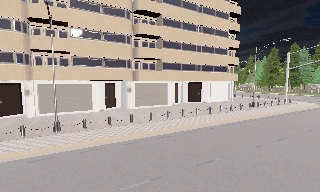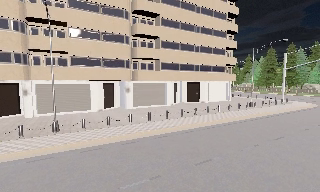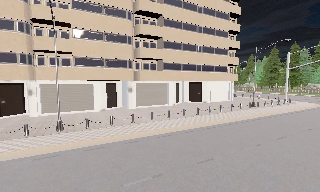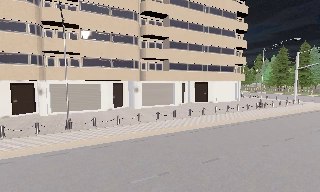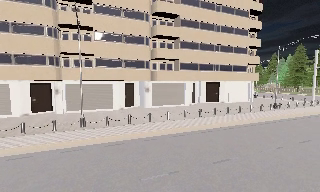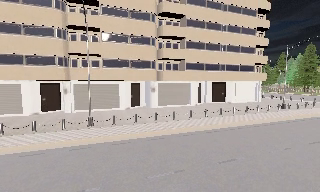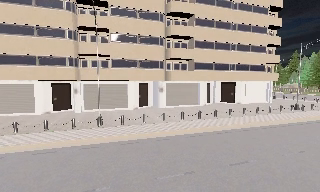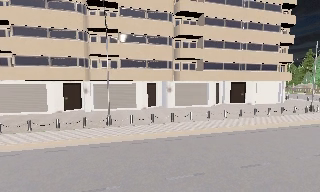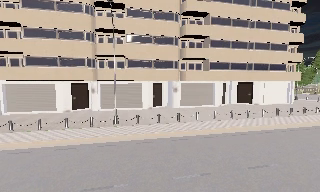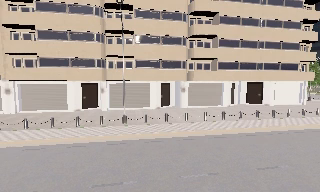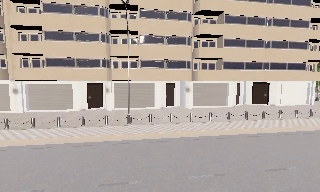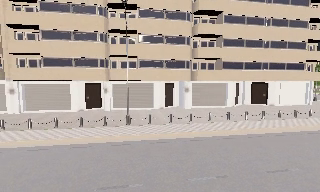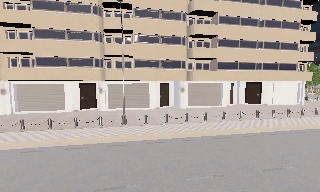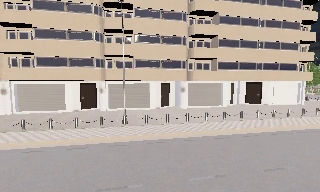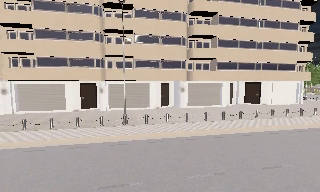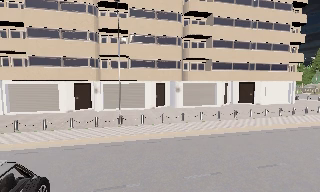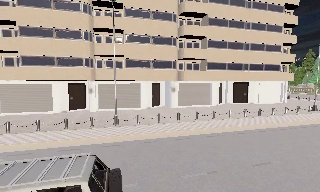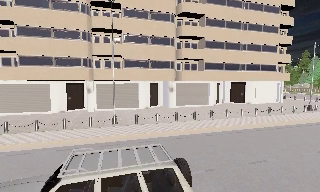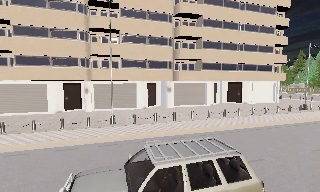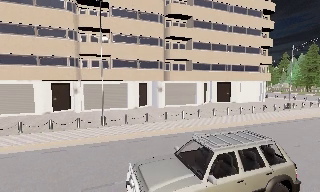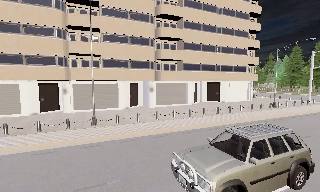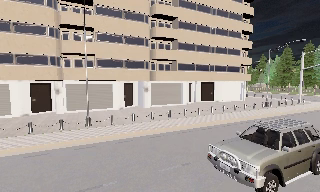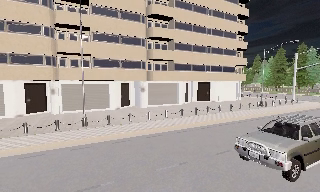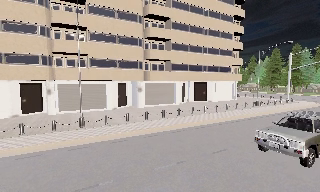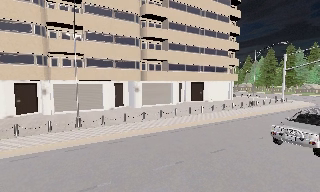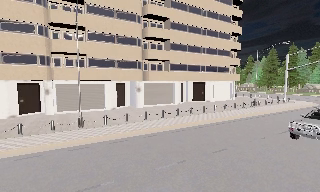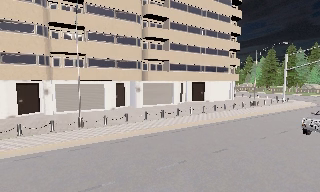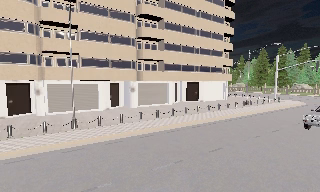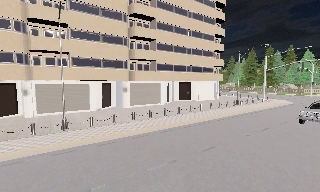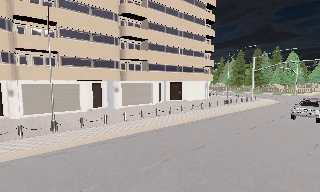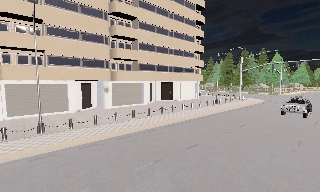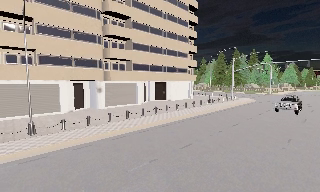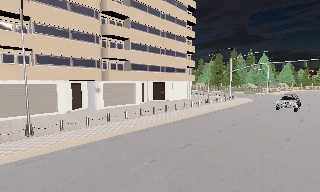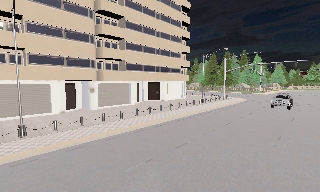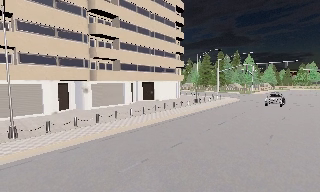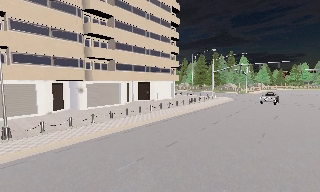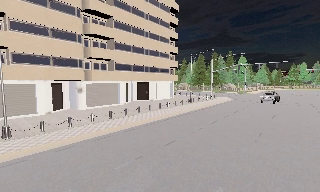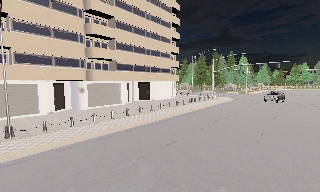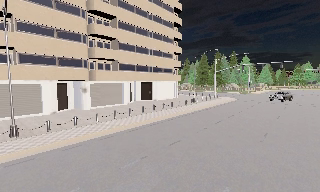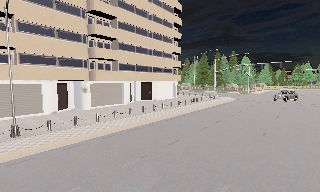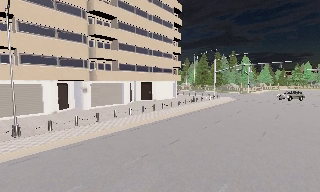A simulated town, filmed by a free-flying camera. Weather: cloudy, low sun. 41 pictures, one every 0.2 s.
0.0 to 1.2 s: The camera pans to its left, which is counterclockwise from overhead, by about 10 degrees.
1.2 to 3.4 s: The camera travels to its left, about 0.5 m, so close, fixed things drift to the right.
3.4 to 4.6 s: The scene slides to the left, as the camera pans about 10 degrees to its right.
4.6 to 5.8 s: The camera shifts only a little, or ends up much as it began.
5.8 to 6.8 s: The camera swings to its right by about 10 degrees, and the scene slides to the left.
6.8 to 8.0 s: The camera shifts only a little, or ends up much as it began.
The film runs backward here.
